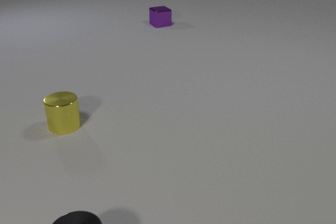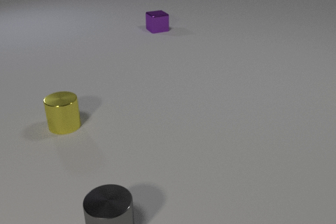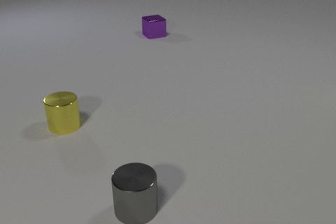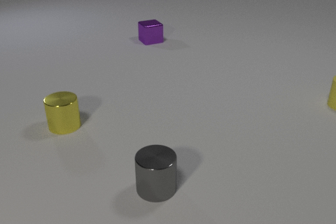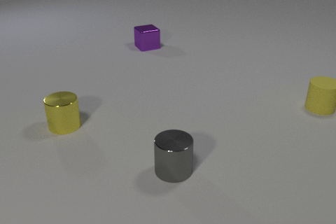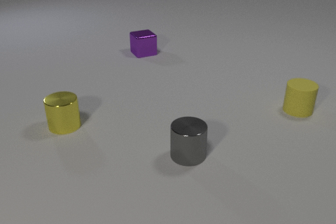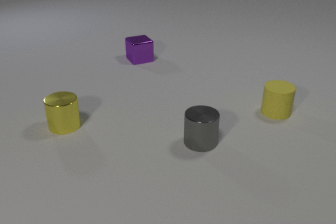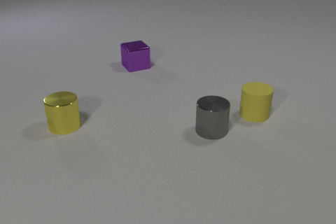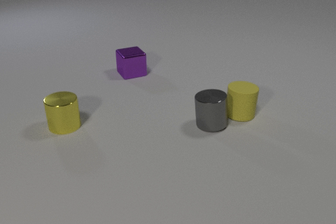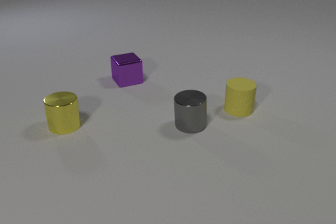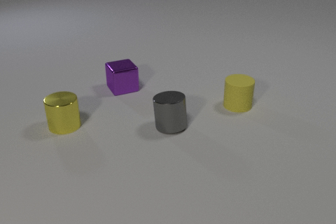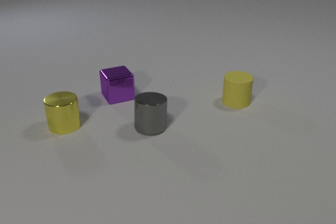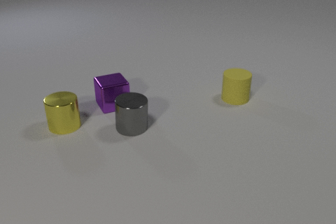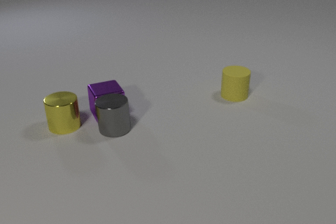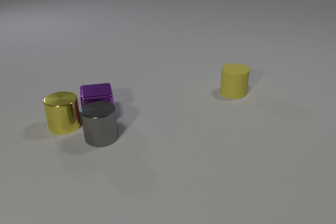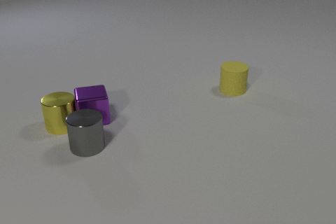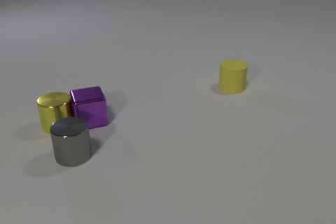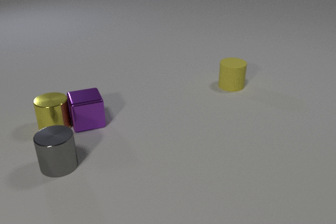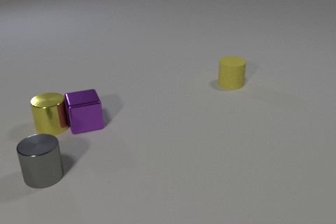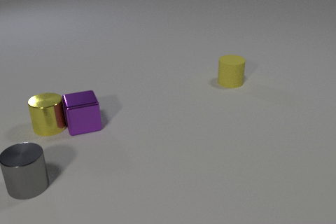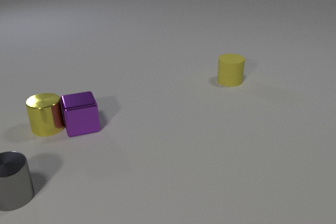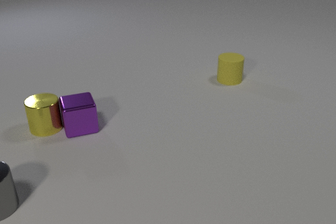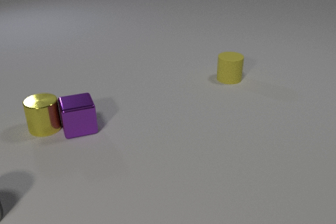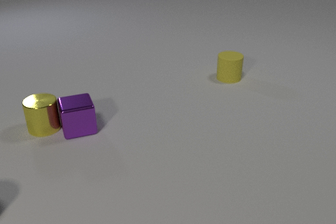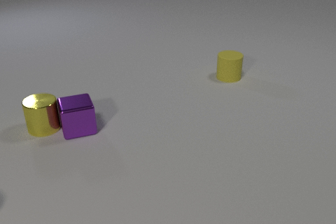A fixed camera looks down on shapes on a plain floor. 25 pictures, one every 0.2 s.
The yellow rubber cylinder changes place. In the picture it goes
to the left.
The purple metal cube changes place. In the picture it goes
toward the camera.
0.0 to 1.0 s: The yellow rubber cylinder comes in at the right edge, slides to the left and toward the camera. The gray metal cylinder slides away from the camera and to the right. The purple metal cube slides toward the camera.
1.0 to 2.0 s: The yellow rubber cylinder slides to the left. The gray metal cylinder slides away from the camera. The purple metal cube slides toward the camera. The yellow rubber cylinder and the gray metal cylinder collide.
2.0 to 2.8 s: The yellow rubber cylinder slides away from the camera. The gray metal cylinder slides to the left. The purple metal cube slides toward the camera and to the left. The gray metal cylinder and the purple metal cube collide.
2.8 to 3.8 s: The yellow rubber cylinder slides away from the camera. The gray metal cylinder slides to the left and toward the camera. The purple metal cube slides to the left and toward the camera. The yellow metal cylinder slides to the left. The purple metal cube and the yellow metal cylinder collide.
3.8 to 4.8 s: The yellow rubber cylinder slides away from the camera. The gray metal cylinder slides to the left and toward the camera, leaves at the left edge. The purple metal cube moves, and ends about where it began.
What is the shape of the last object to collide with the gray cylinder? cube.
How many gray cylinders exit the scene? 1.
What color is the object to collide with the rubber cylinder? gray.
